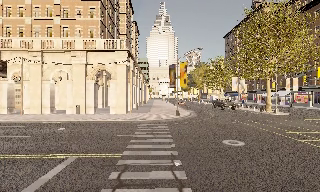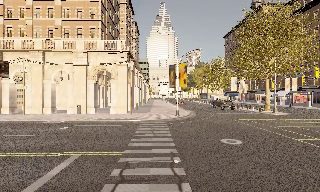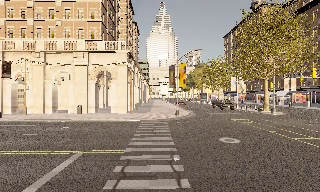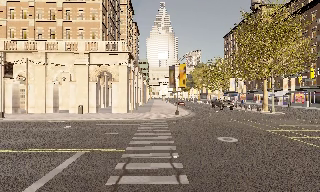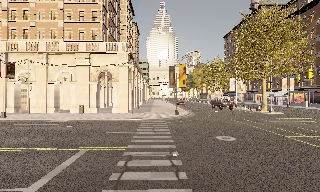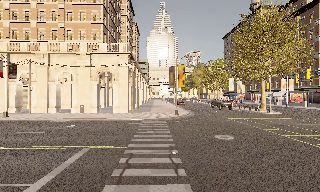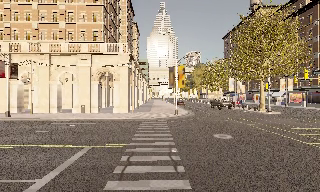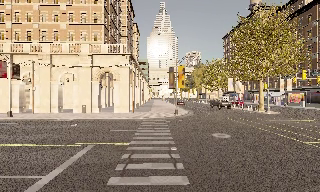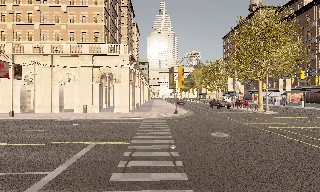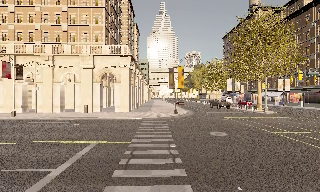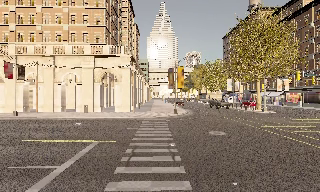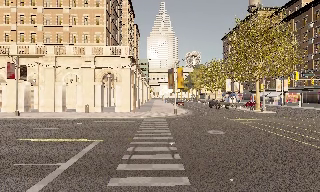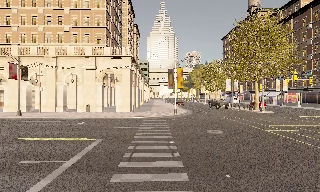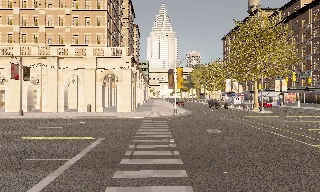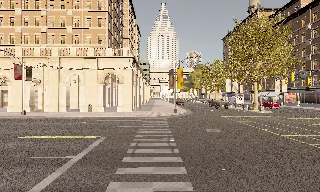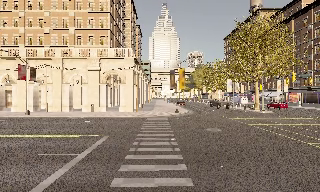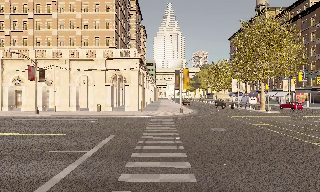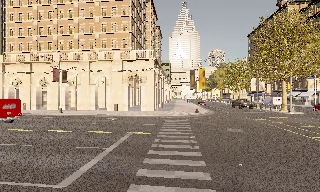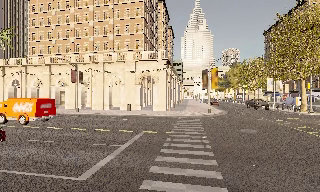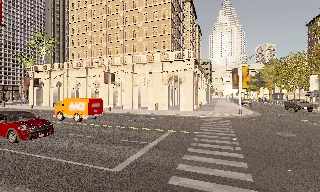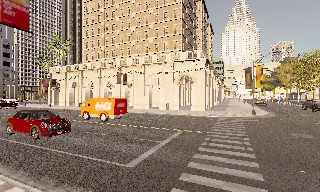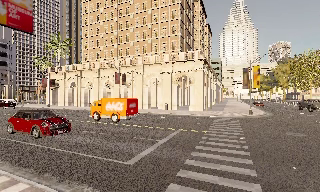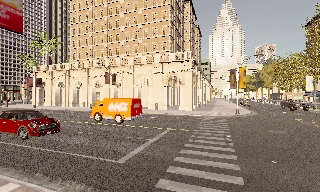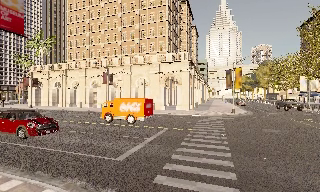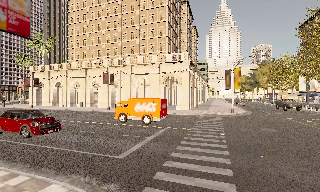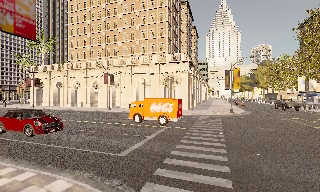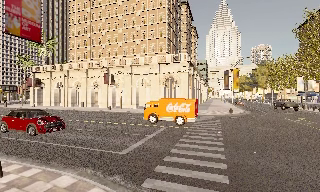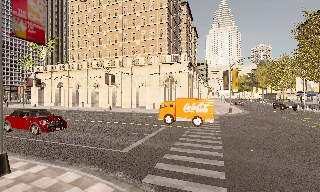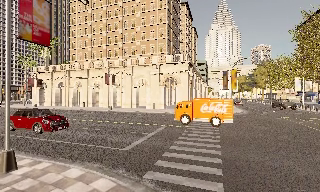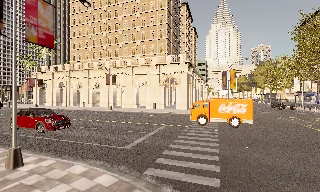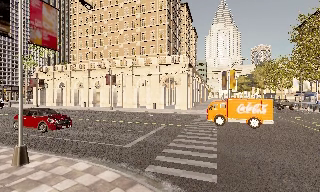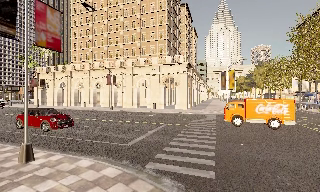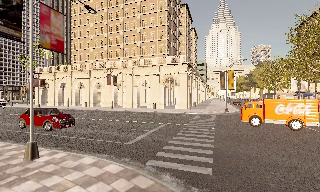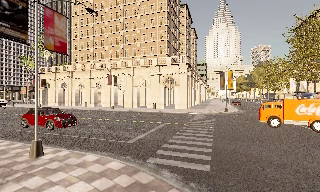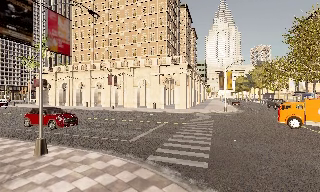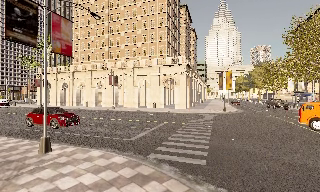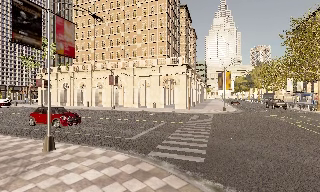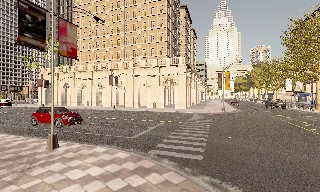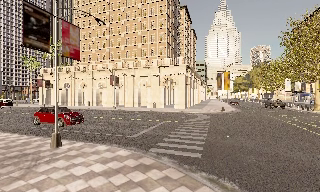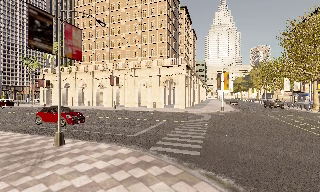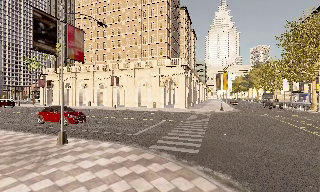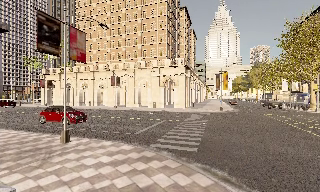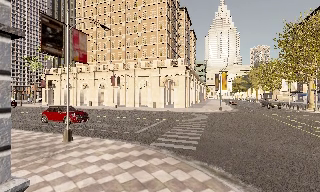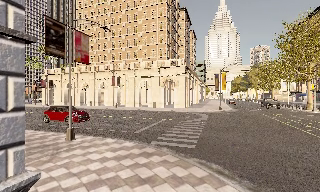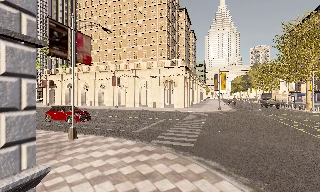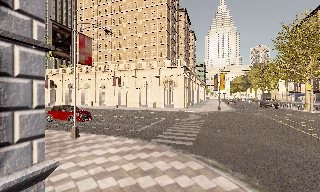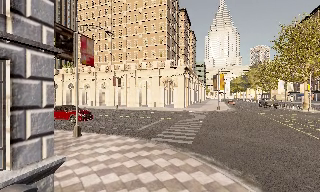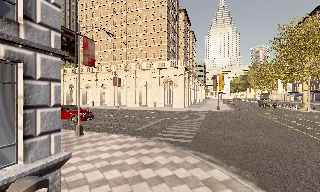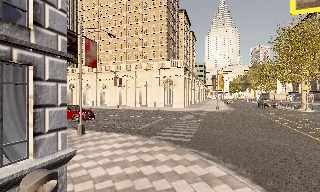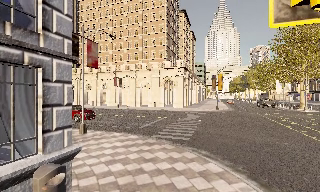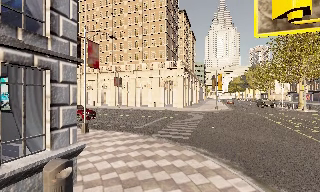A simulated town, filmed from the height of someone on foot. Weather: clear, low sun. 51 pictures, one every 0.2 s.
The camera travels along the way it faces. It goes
backward.
0.0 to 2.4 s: The camera travels backward, about 3 m, so what stands in front gets smaller.
2.4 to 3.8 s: The camera swings to its left by about 20 degrees, and the scene slides to the right. It travels backward, about 1.5 m, so what stands in front gets smaller.
3.8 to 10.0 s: The camera travels backward, about 8 m, so what stands in front gets smaller.
The film runs backward here.
